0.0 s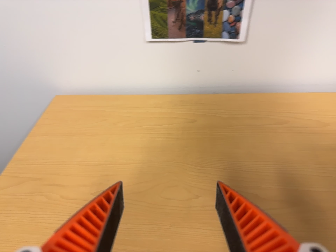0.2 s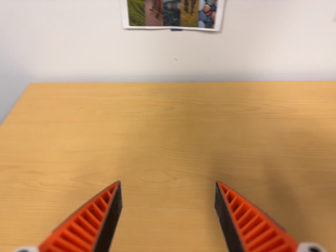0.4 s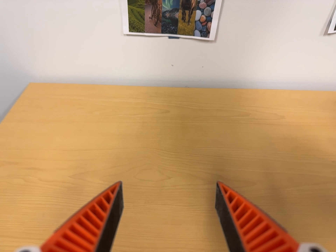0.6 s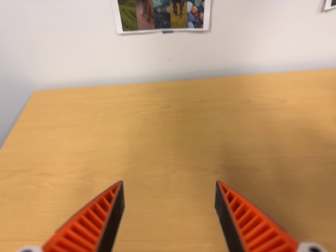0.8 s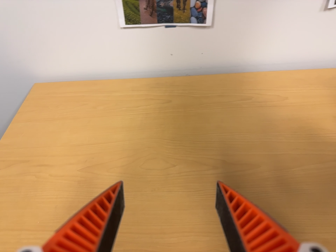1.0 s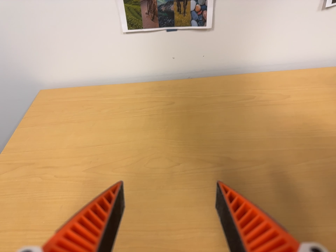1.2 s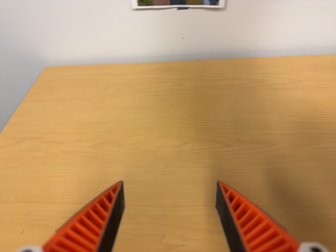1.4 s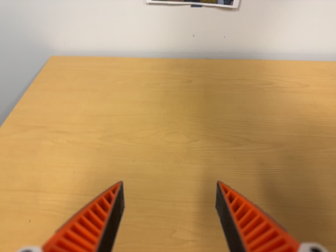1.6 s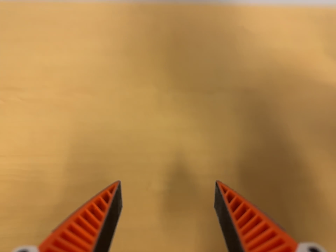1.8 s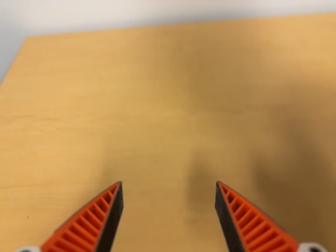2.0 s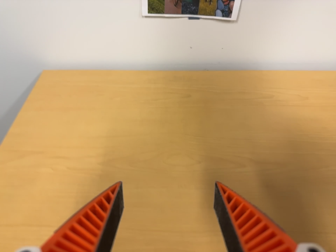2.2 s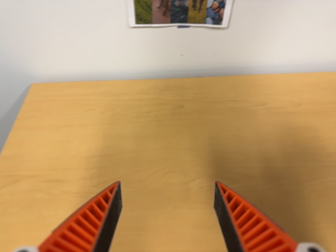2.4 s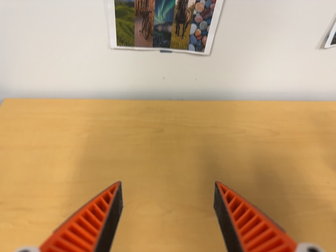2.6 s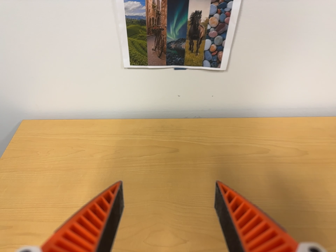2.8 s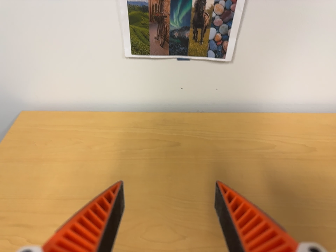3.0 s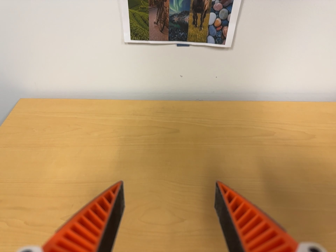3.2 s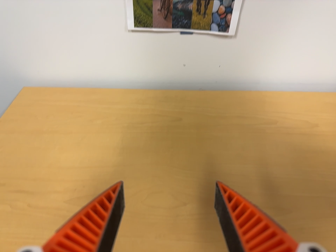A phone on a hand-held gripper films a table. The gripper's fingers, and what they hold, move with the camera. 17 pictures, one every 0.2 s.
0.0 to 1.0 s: The camera travels backward and toward the bottom of its view, about 7 cm, so what stands in front gets smaller.
1.0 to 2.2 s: The camera travels toward the top of its view and to its left, about 12 cm.
2.2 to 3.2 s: The camera travels forward, about 7 cm, so what stands in front looms larger.
The film runs forward here.
